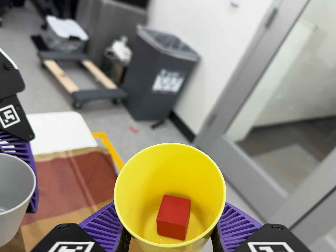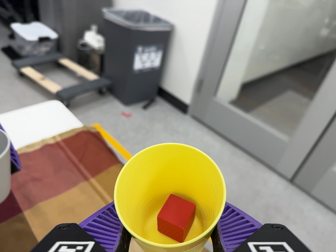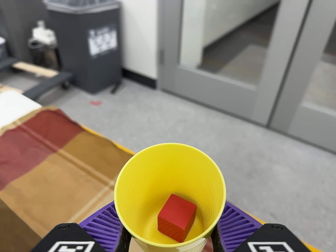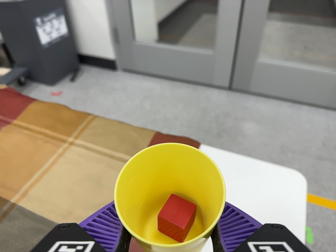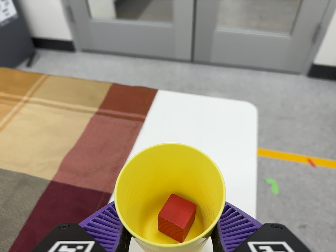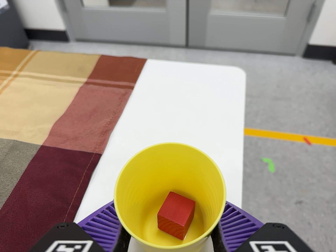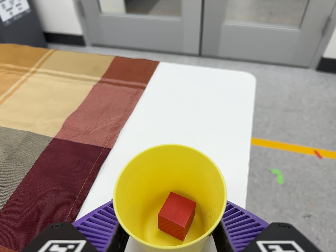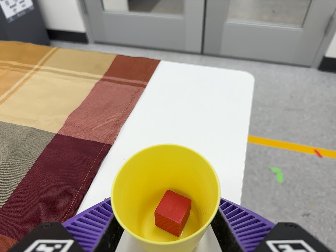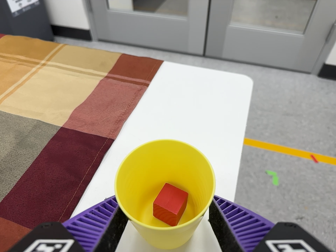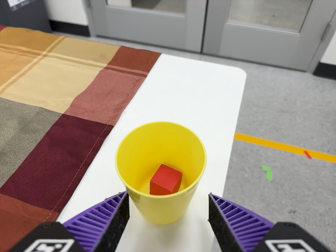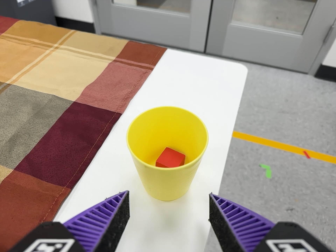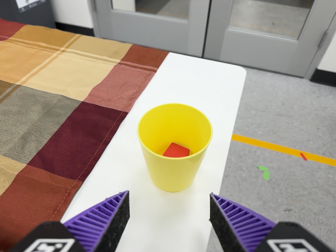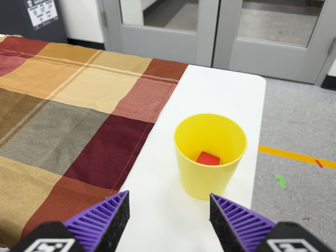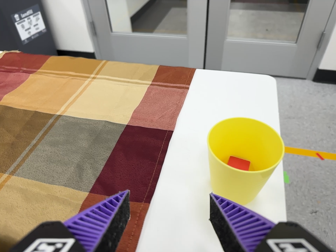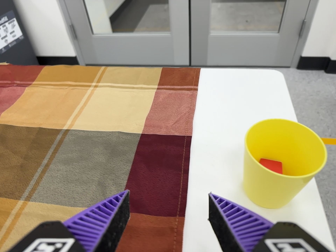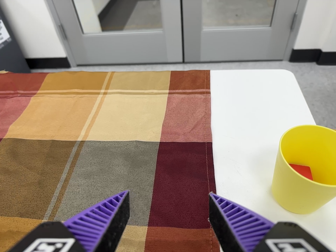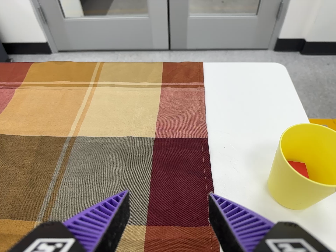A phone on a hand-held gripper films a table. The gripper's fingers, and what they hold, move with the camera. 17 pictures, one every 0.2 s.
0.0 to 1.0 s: The scene slides to the left, as the camera pans about 20 degrees to its right. It travels toward the bottom of its view and to its right, about 32 cm, so close, fixed things drift upward. Its aim tips toward the bottom of its view by about 15 degrees, and the scene shifts upward. It rolls about its line of sight by about 45 degrees, and the scene rotates counterclockwise.
1.0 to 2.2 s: The camera travels backward and toward the bottom of its view, about 10 cm, so what stands in front gets smaller.
2.2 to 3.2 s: The camera travels to its left, about 18 cm. It rolls about its line of sight by about 15 degrees, and the scene rotates counterclockwise.
The film runs backward here.
